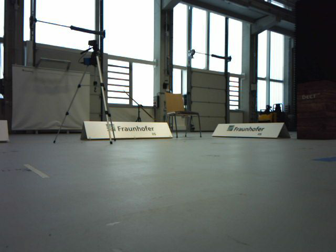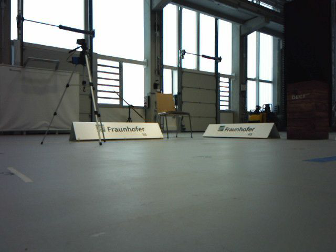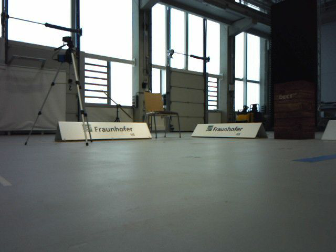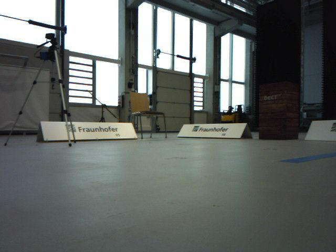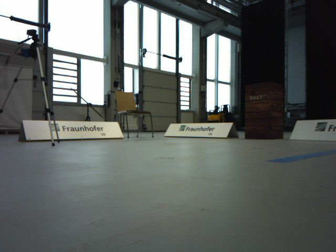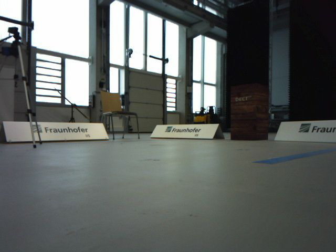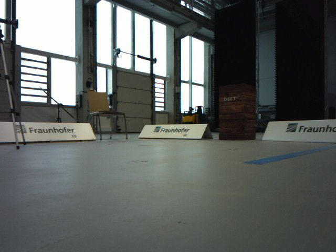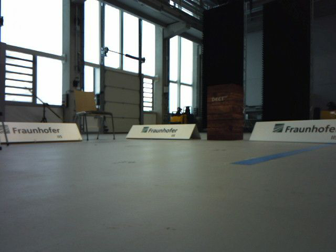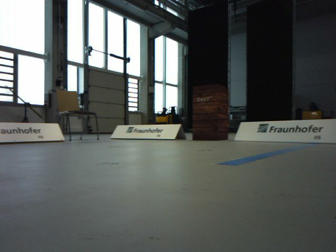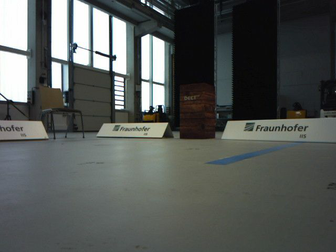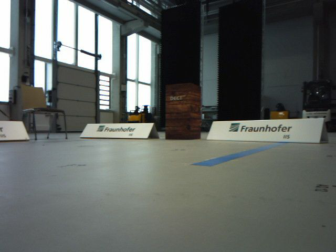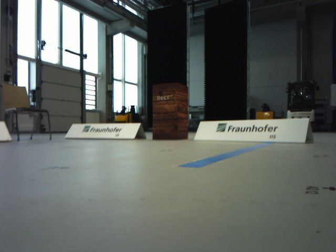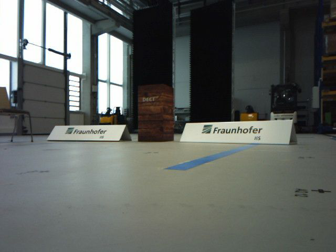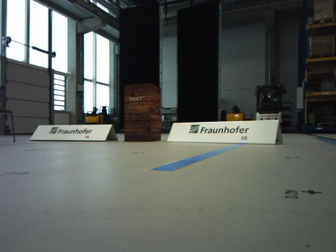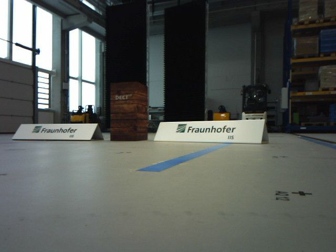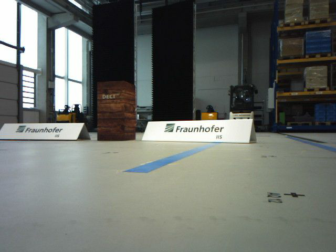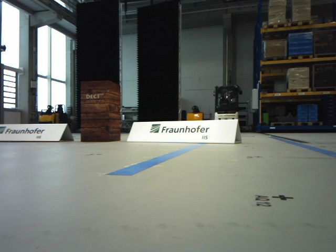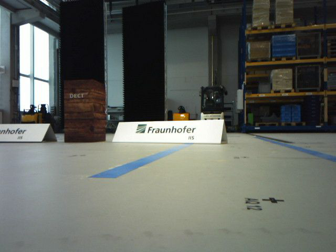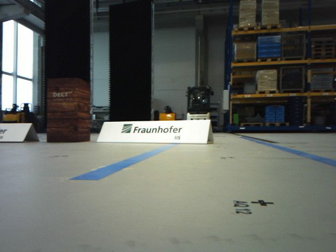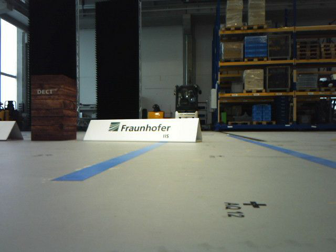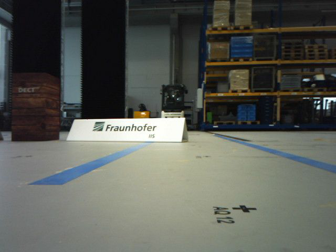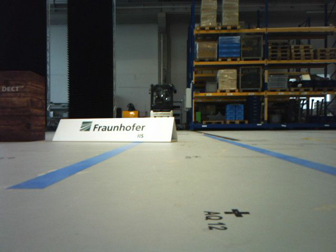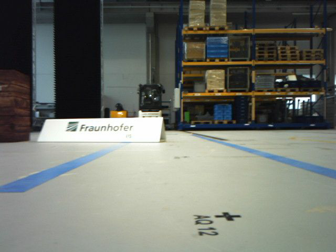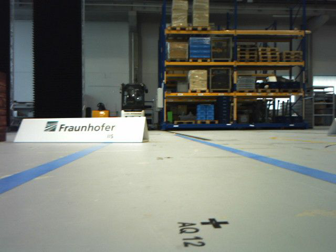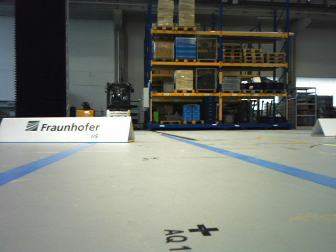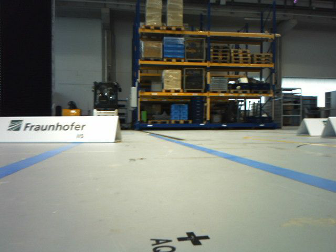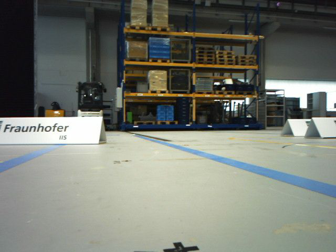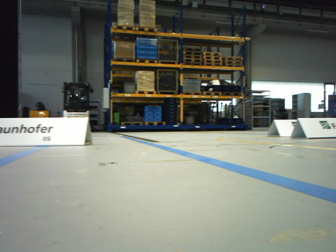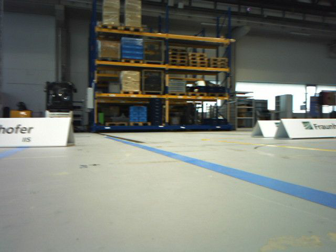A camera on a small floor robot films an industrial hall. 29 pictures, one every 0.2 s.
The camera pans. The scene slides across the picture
to the left.
The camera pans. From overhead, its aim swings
clockwise.
0.0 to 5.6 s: The camera pans to its right, which is clockwise from overhead, by about 75 degrees. It travels forward, about 1 m.
The film runs forward here.
